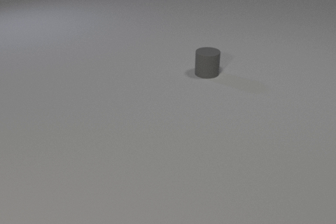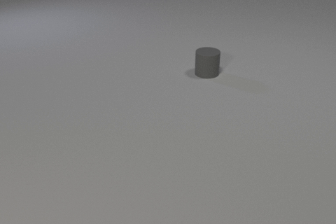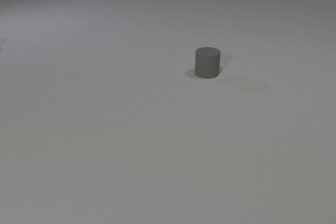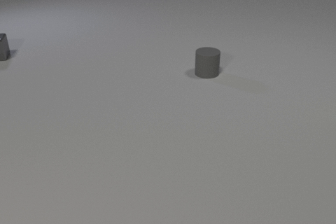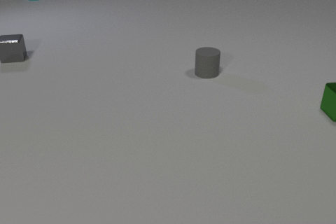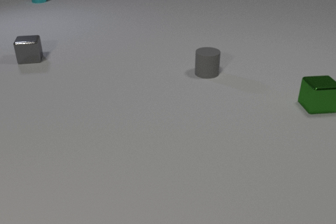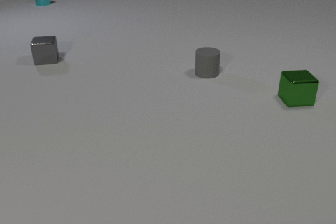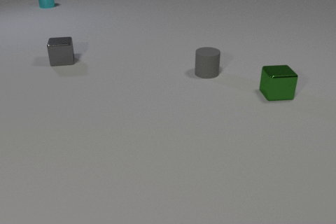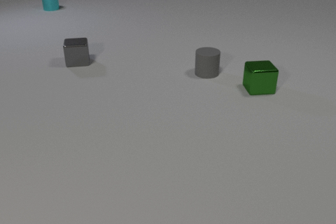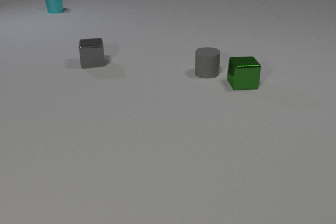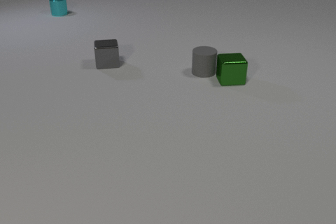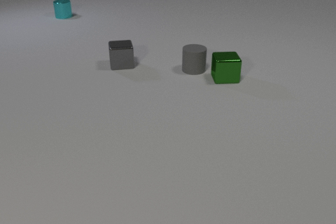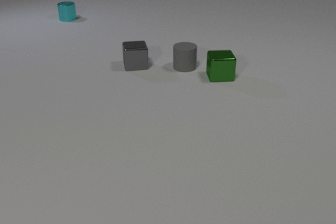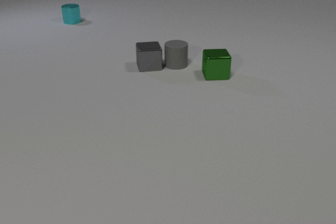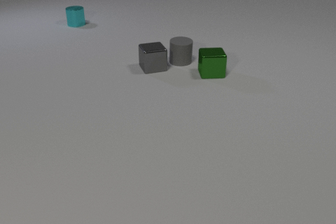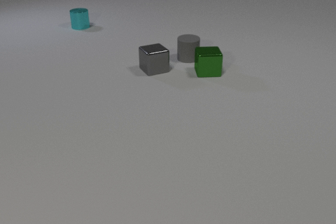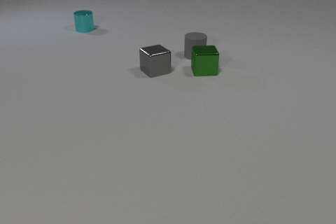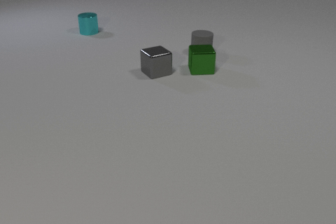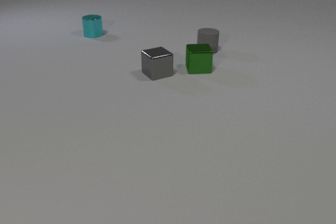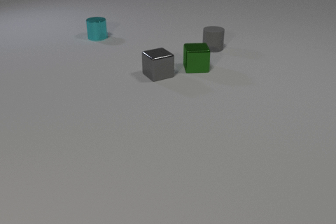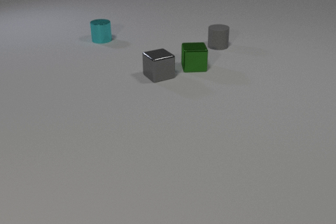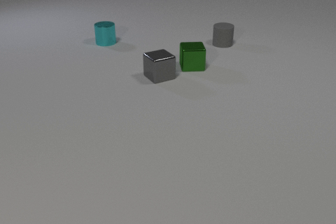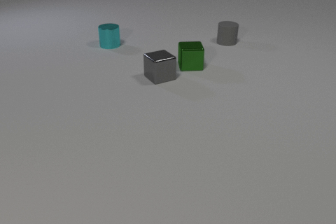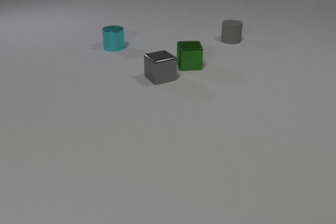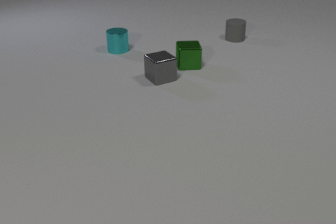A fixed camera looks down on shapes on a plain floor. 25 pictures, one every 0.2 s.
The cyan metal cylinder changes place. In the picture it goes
toward the camera.
The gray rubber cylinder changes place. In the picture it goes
away from the camera.
0.0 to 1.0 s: The green metal cube comes in at the right edge, slides to the left. The cyan metal cylinder comes in at the top edge, slides toward the camera. The gray metal cube comes in at the left edge, slides to the right and toward the camera.
1.0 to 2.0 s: The green metal cube slides to the left and away from the camera. The cyan metal cylinder slides toward the camera. The gray metal cube slides to the right and toward the camera. The green metal cube and the gray rubber cylinder collide.
2.0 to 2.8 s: The green metal cube slides to the left and away from the camera. The gray rubber cylinder slides away from the camera and to the left. The cyan metal cylinder slides toward the camera. The gray metal cube slides to the right. The gray rubber cylinder and the gray metal cube collide.
2.8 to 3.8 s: The green metal cube slides to the left and away from the camera. The gray rubber cylinder slides away from the camera and to the right. The cyan metal cylinder slides toward the camera and to the right. The gray metal cube slides toward the camera.
3.8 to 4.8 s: The green metal cube slides to the left and away from the camera. The gray rubber cylinder slides away from the camera and to the right. The cyan metal cylinder slides toward the camera and to the right. The gray metal cube slides toward the camera.
Are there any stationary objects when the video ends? no.
What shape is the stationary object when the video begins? cylinder.
What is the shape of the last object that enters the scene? cylinder.
